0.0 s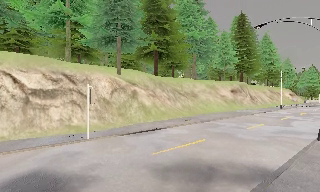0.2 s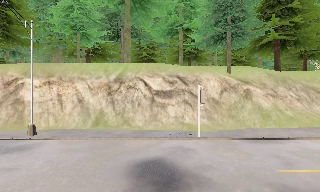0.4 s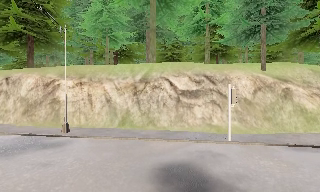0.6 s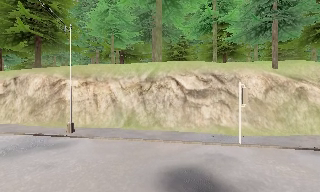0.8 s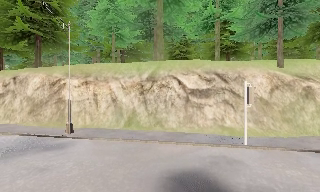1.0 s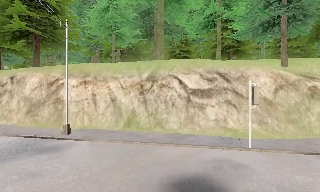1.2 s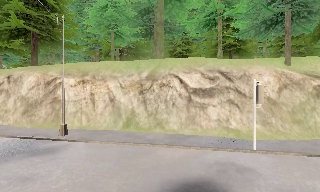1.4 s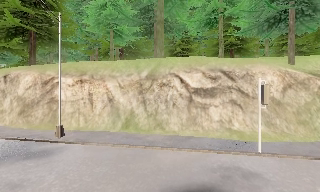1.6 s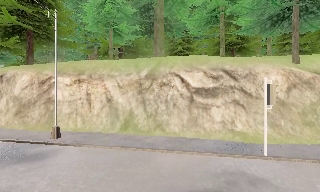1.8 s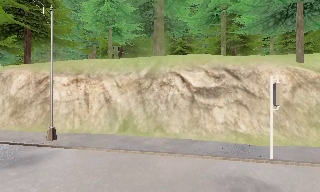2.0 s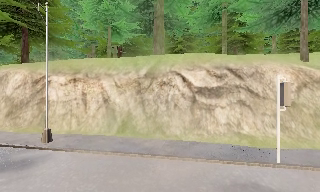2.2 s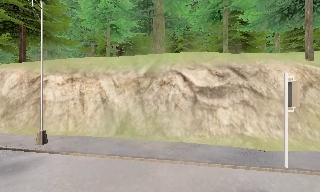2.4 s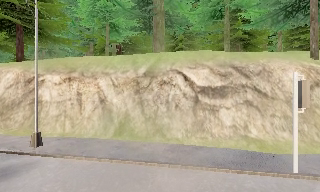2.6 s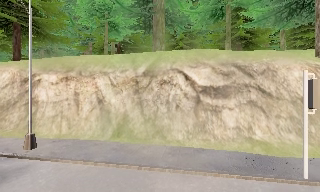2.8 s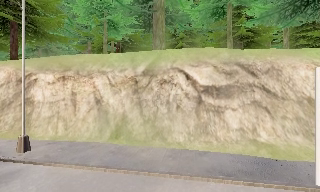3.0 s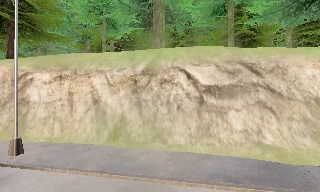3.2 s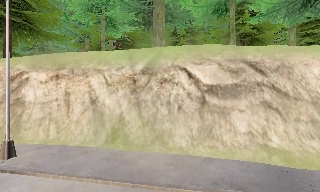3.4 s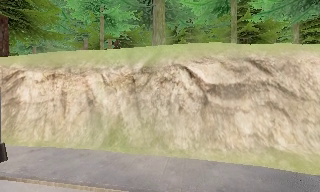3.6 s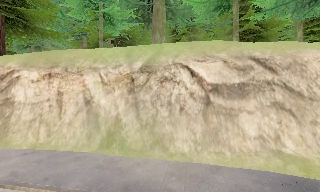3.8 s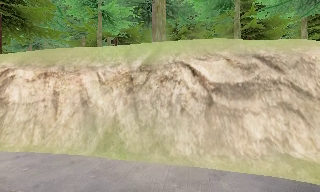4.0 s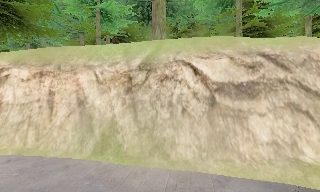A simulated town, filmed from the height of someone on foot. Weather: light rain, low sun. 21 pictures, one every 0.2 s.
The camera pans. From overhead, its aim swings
counterclockwise.
The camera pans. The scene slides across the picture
to the right.
0.0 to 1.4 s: The camera pans to its left, which is counterclockwise from overhead, by about 50 degrees. It travels forward, about 2.5 m.
1.4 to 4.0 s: The camera travels forward, about 5 m, so what stands in front looms larger.
The film runs forward here.
